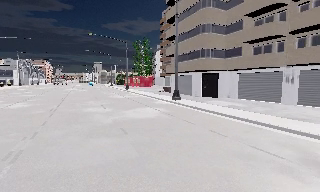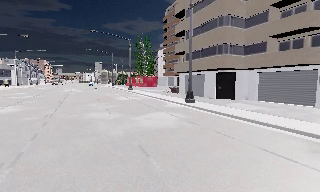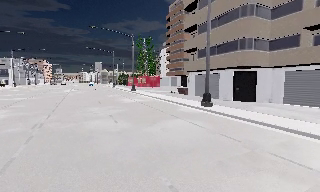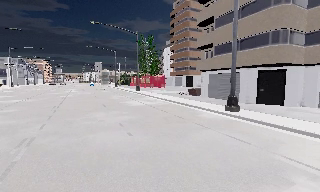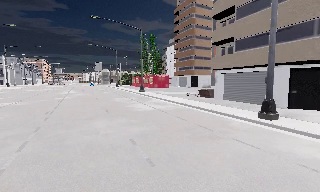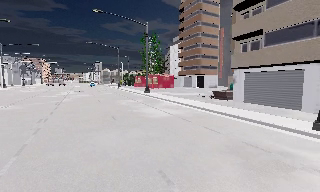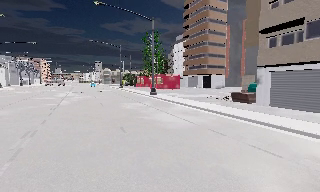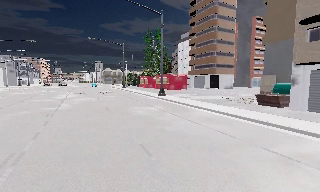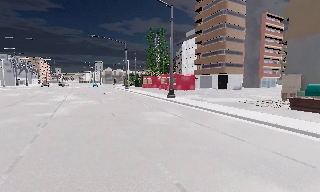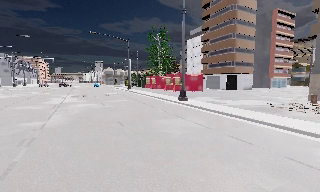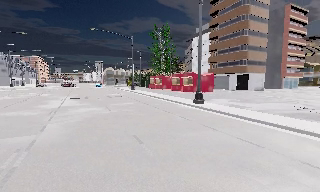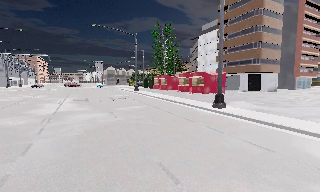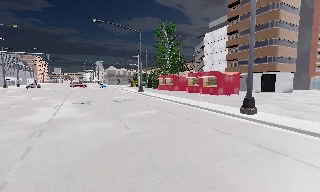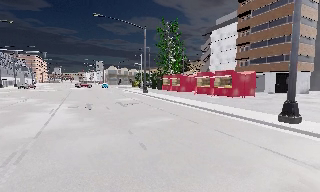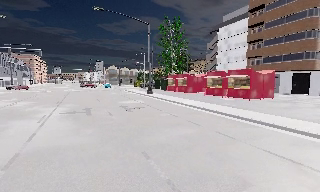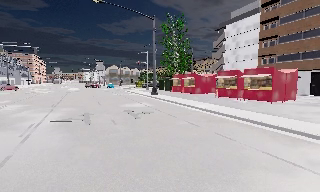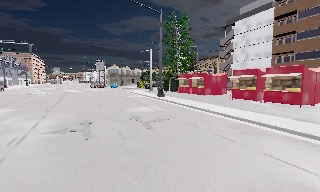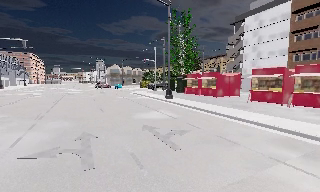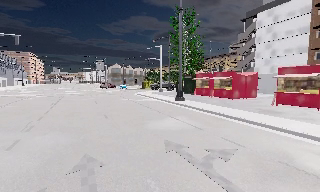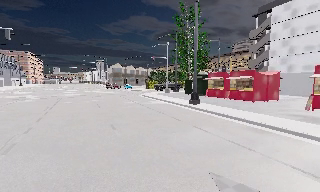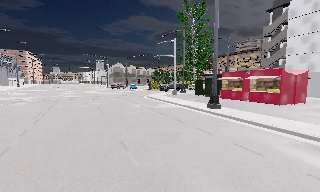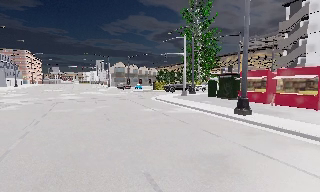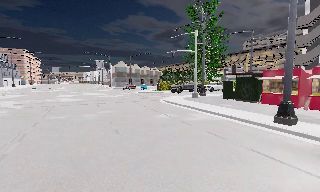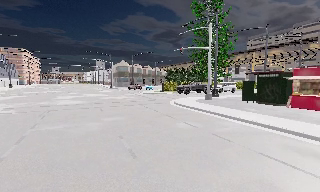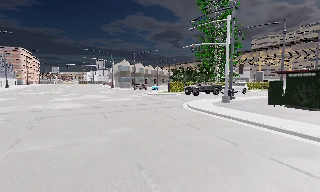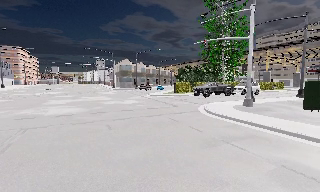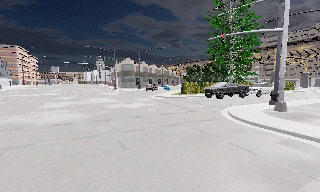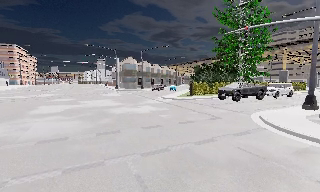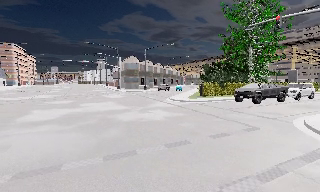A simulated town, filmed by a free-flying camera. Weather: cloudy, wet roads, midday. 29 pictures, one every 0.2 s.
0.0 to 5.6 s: The camera travels forward and to its left, about 65 m, so what stands in front looms larger.
The film runs forward here.
